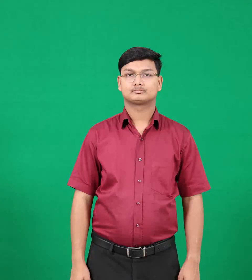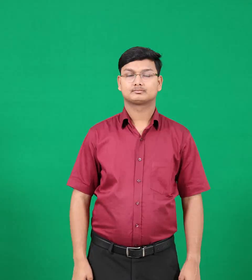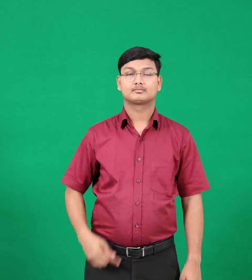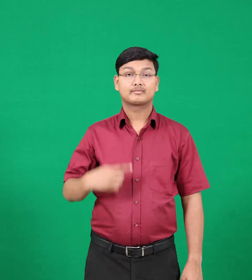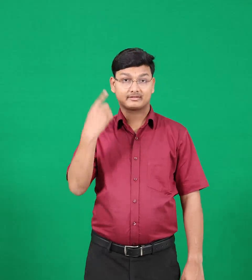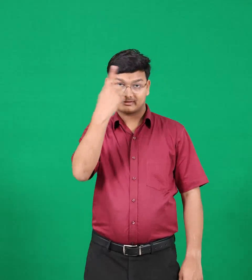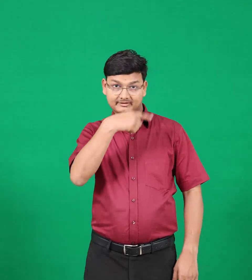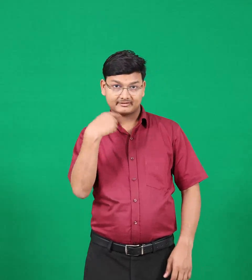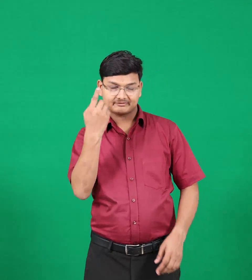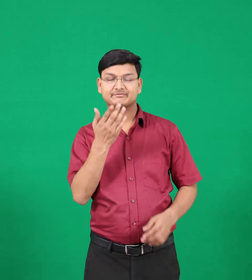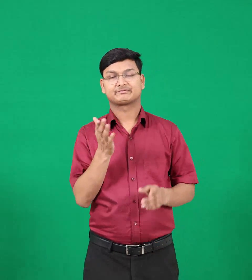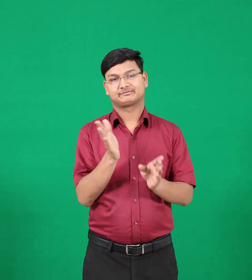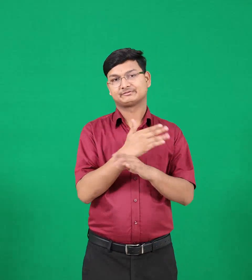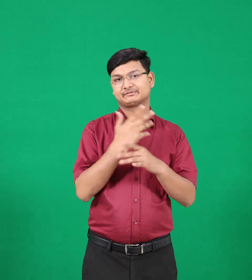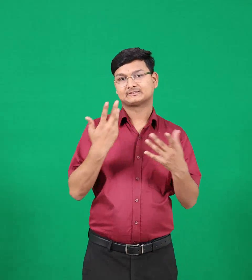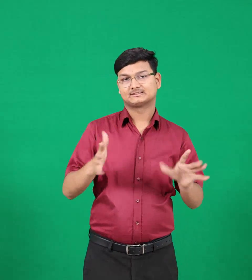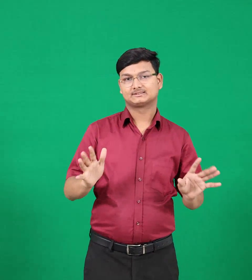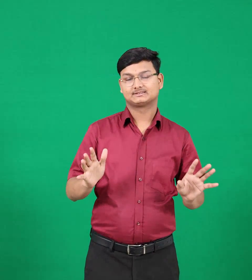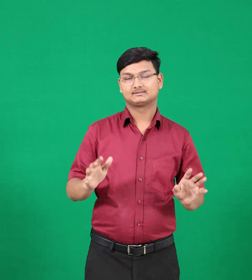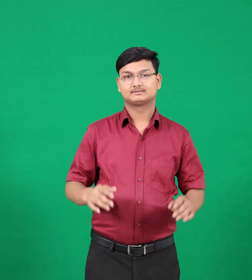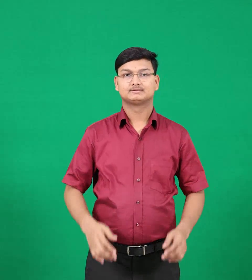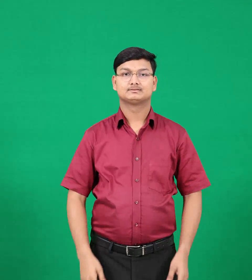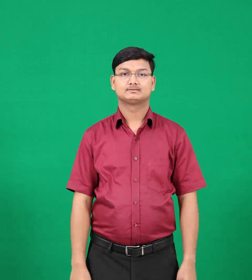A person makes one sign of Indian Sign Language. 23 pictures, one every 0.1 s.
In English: faced
